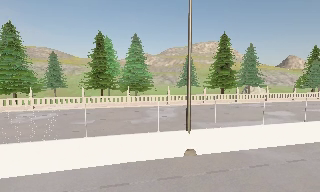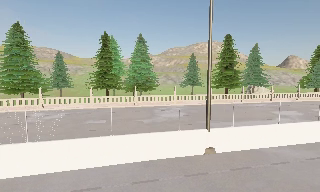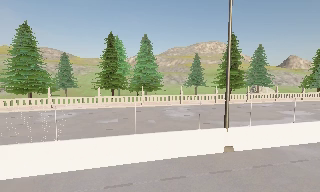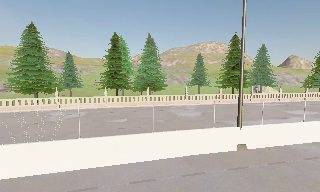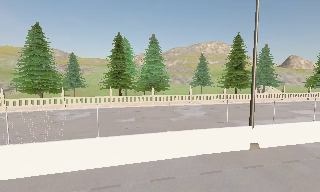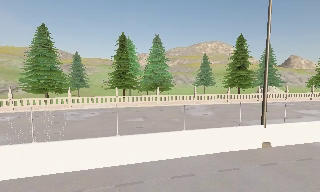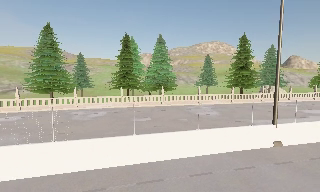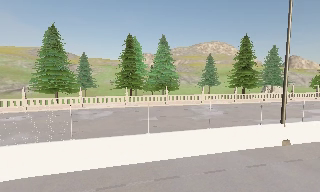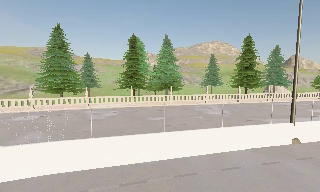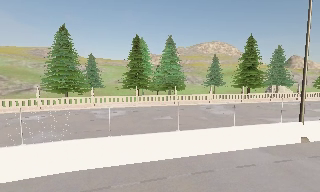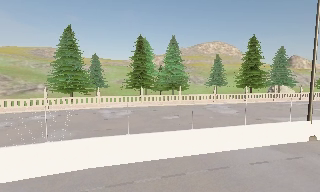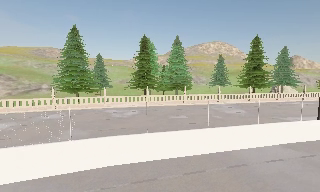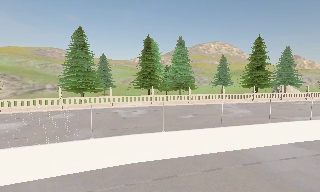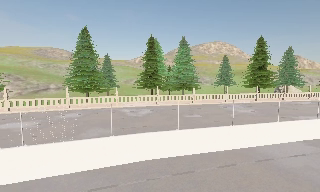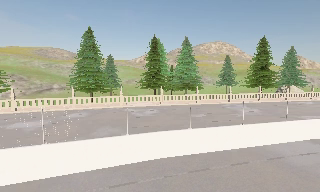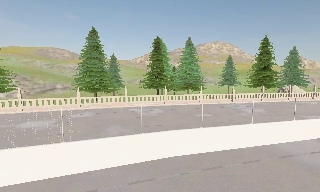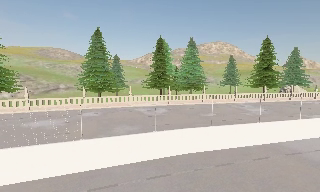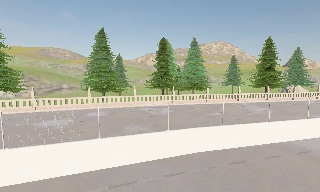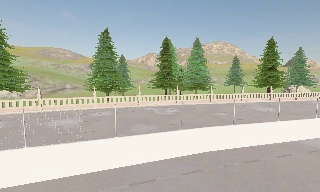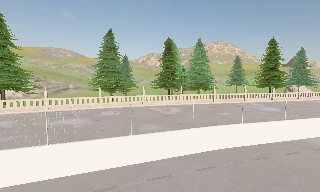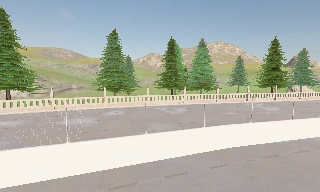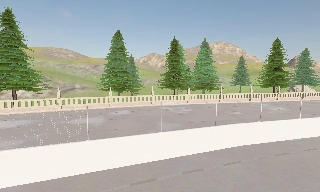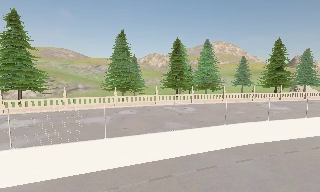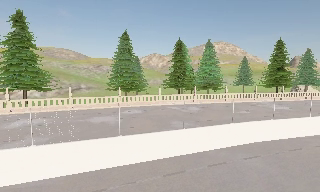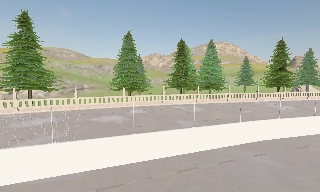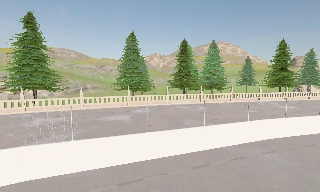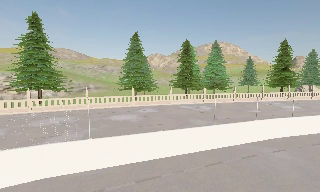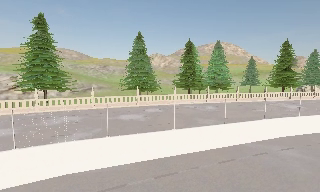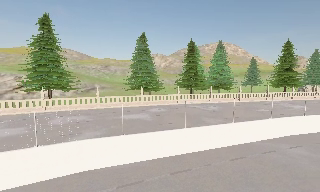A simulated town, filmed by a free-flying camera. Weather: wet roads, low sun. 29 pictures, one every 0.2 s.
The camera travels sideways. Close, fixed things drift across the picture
to the right.
0.0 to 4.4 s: The camera travels to its left, about 17 m, so close, fixed things drift to the right.
4.4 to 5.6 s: The camera travels to its left and backward, about 4 m, so close, fixed things drift to the right.
The film runs backward here.
